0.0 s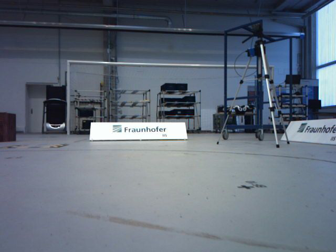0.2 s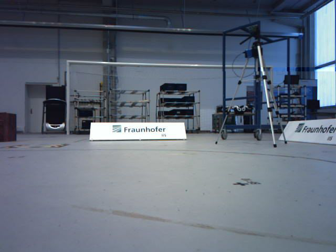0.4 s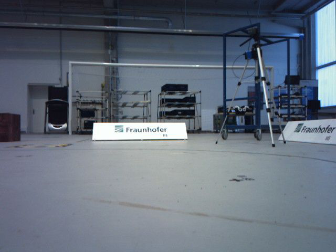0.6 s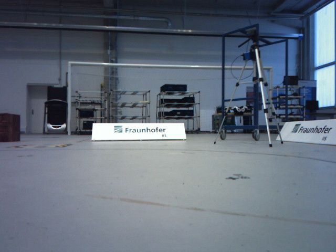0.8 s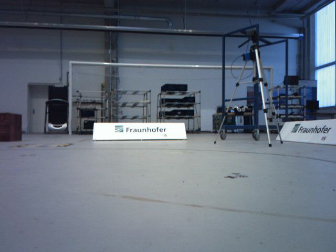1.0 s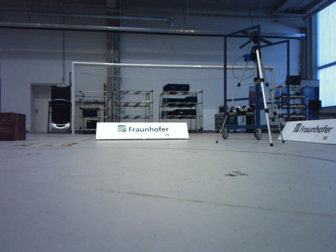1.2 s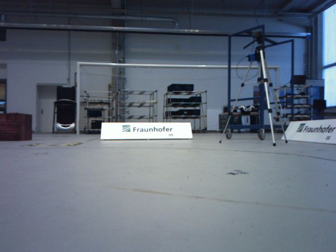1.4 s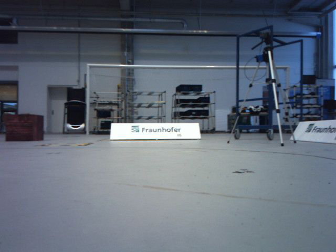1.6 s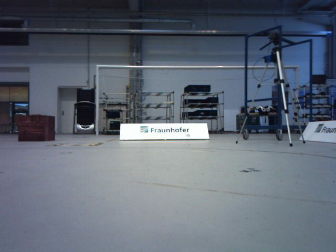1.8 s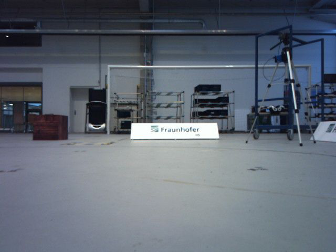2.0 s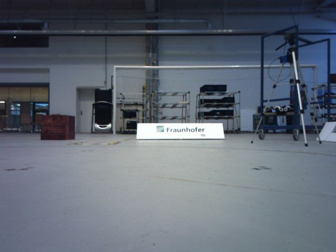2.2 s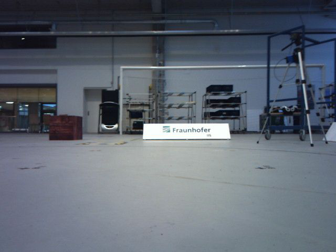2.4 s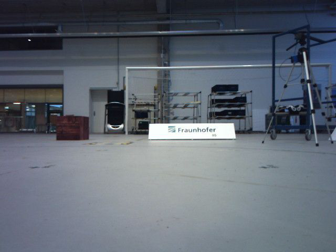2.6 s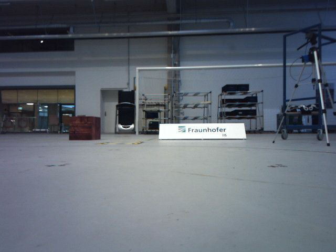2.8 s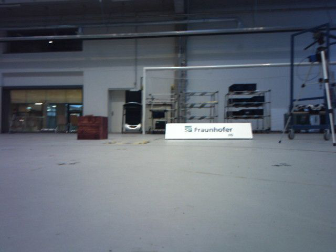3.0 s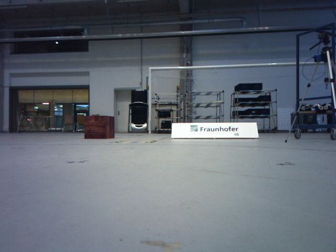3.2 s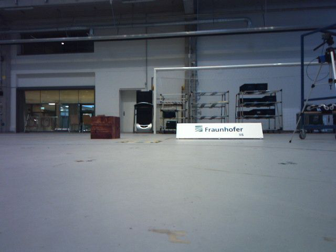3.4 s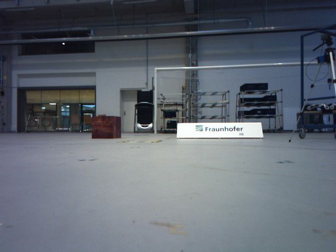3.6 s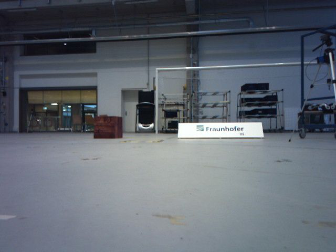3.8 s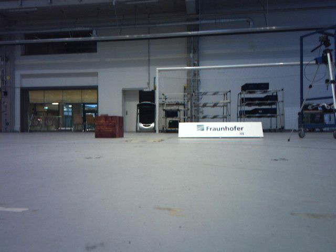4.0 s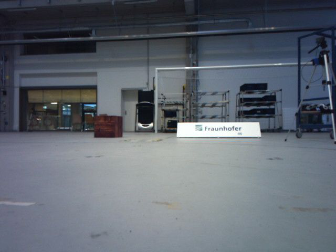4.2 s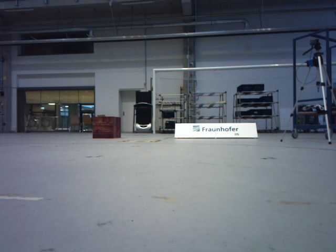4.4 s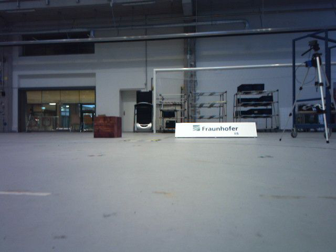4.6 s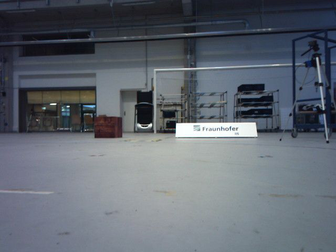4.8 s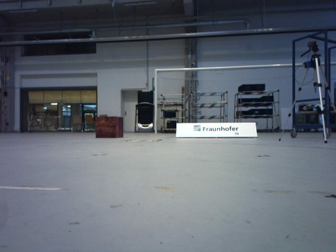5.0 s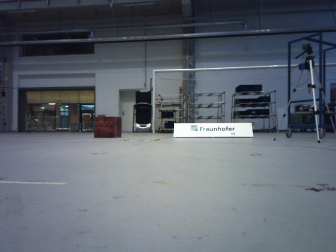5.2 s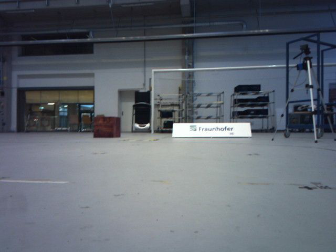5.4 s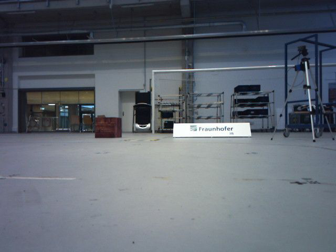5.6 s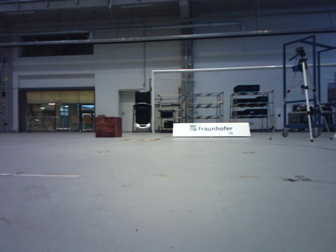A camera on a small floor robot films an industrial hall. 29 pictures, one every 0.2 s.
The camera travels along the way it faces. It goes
backward.
0.0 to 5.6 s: The camera pans to its left, which is counterclockwise from overhead, by about 15 degrees. It travels backward, about 1.2 m, so what stands in front gets smaller.
The film runs backward here.
